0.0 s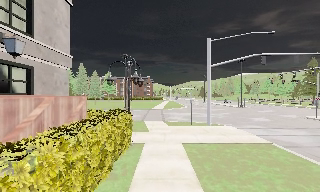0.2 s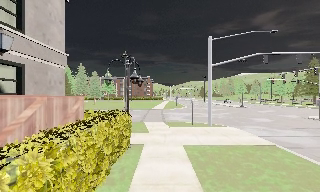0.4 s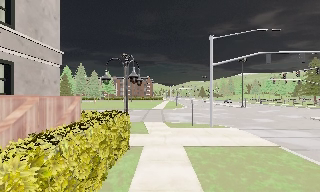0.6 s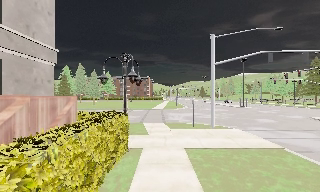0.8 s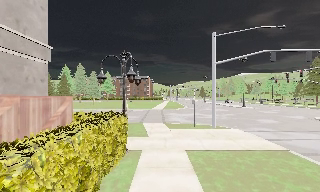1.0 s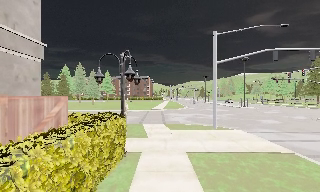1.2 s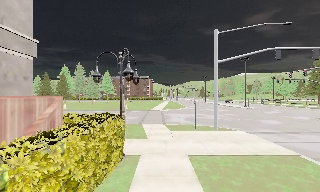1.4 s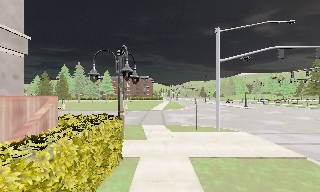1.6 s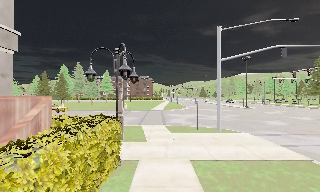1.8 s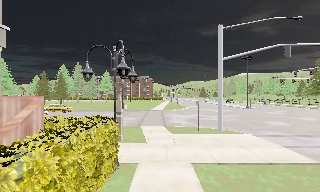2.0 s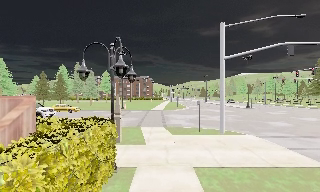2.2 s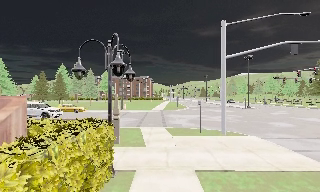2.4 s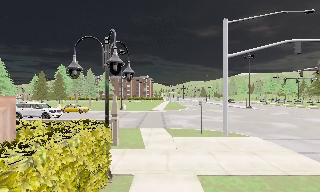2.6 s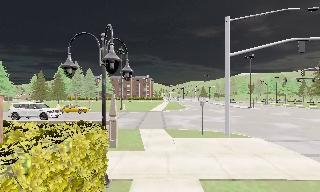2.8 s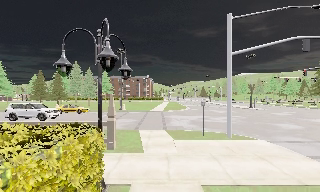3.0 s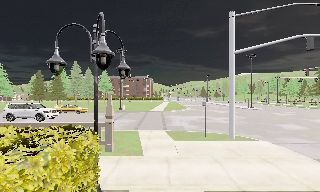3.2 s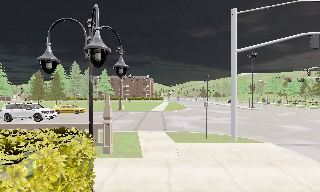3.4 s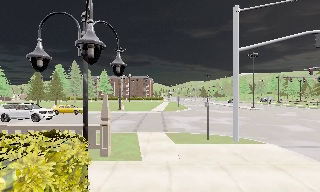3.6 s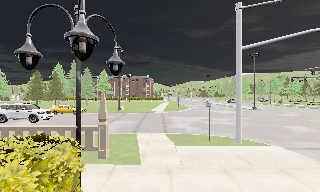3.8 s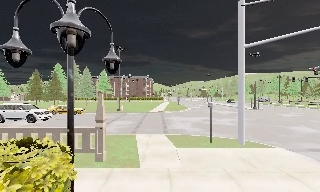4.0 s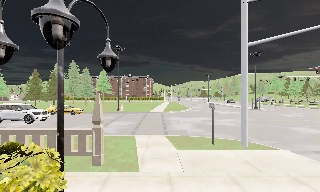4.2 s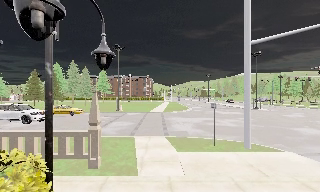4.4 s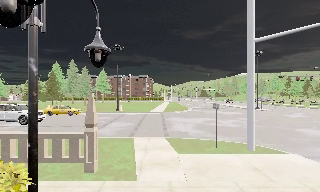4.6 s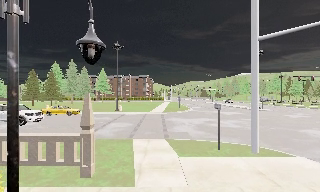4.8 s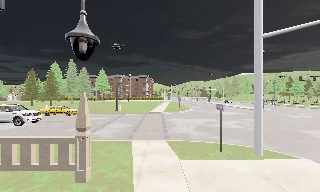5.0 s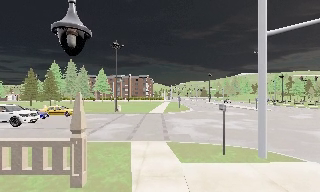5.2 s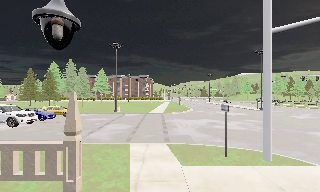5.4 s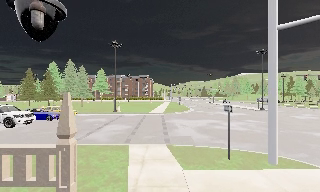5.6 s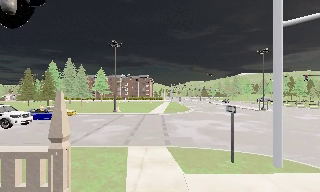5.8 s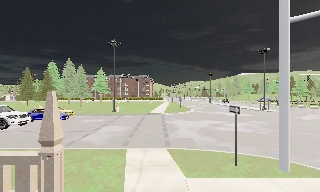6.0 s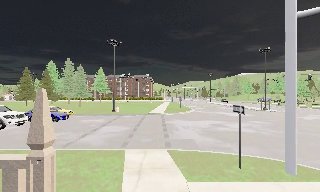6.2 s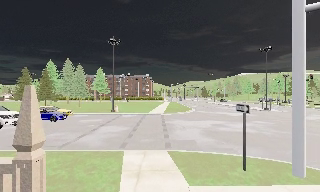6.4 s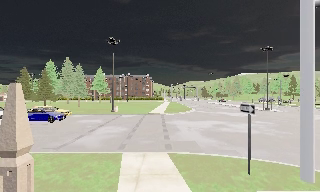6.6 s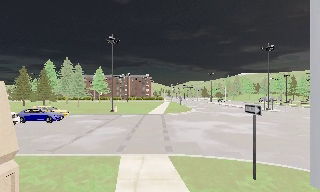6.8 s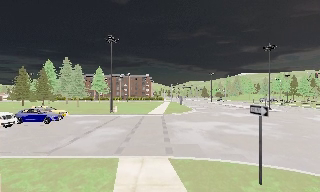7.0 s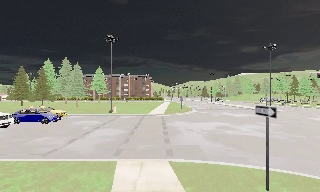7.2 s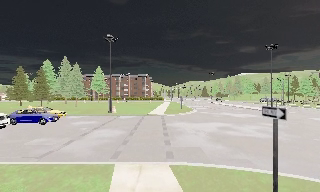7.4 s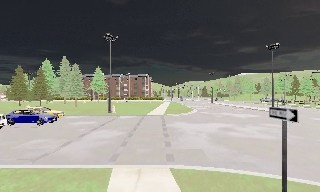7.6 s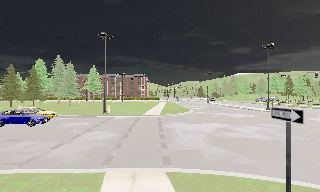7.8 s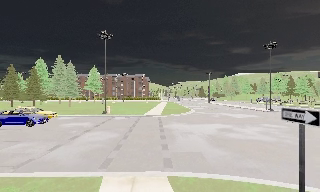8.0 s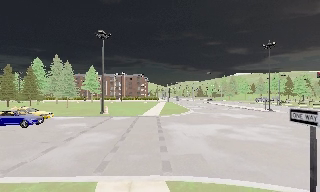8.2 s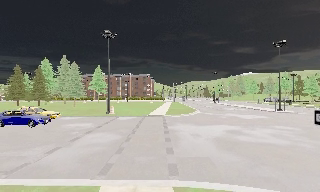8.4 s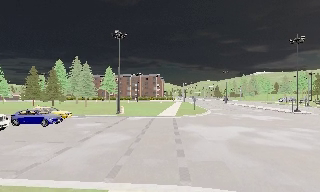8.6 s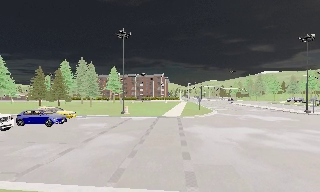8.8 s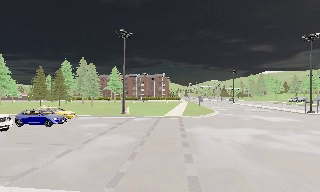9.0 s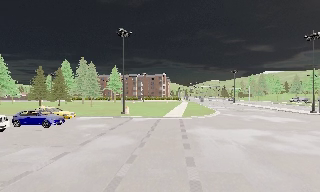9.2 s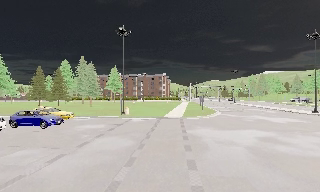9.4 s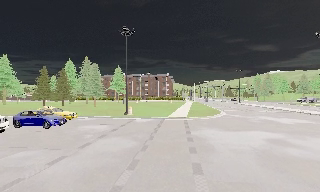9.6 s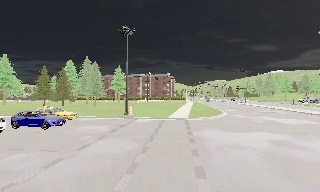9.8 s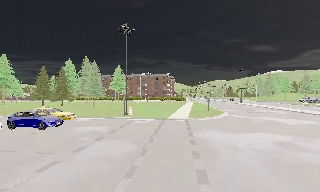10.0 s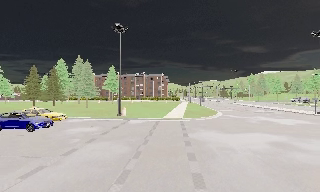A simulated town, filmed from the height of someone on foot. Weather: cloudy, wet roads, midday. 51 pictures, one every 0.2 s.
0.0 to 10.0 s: The camera travels forward, about 15 m, so what stands in front looms larger.
The film runs forward here.
